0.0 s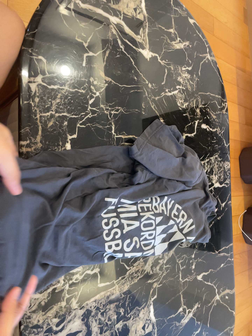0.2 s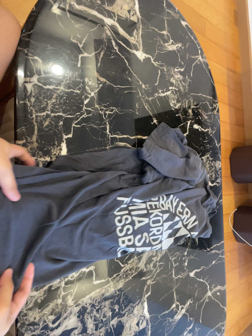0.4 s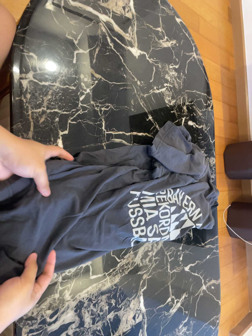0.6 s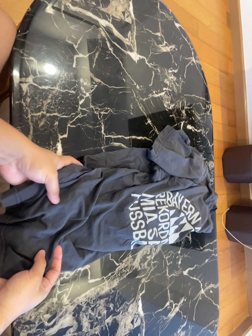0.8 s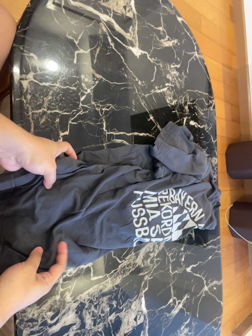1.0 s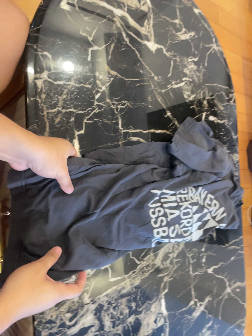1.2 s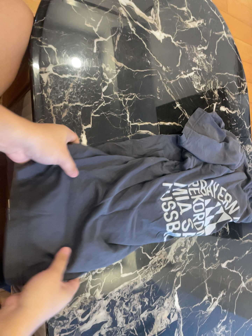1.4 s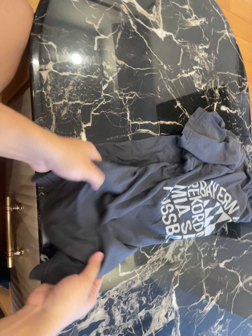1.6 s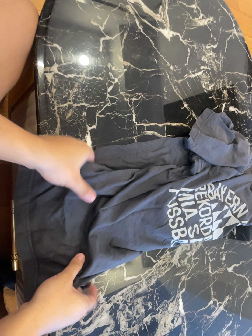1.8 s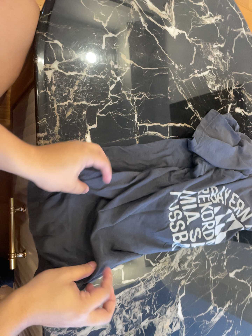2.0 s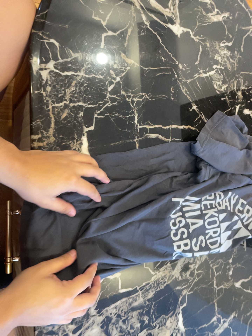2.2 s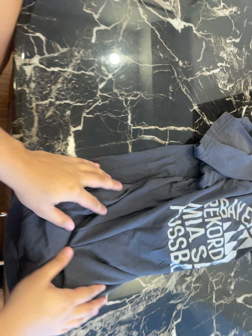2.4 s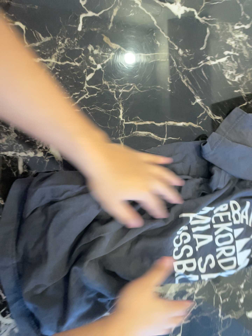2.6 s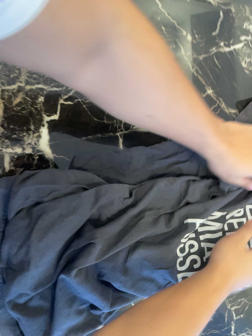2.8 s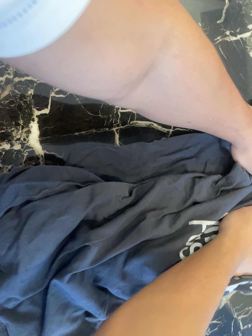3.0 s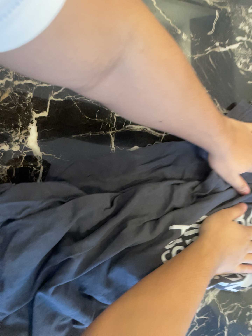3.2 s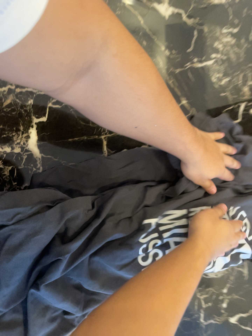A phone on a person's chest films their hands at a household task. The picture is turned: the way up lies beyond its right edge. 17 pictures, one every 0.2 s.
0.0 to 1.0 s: The camera shifts only a little, or ends up much as it began.
1.0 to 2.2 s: The camera pans to its left by about 10 degrees. It travels forward and to its right, about 12 cm, so what stands in front looms larger.
2.2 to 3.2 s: The camera travels to its right and forward, about 10 cm.
The film runs backward here.
